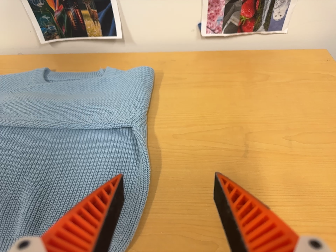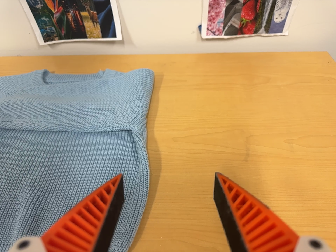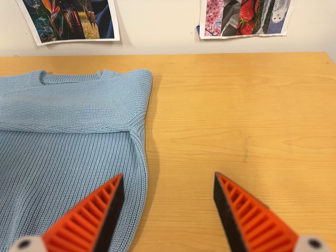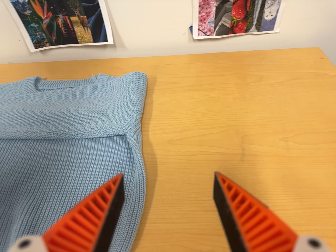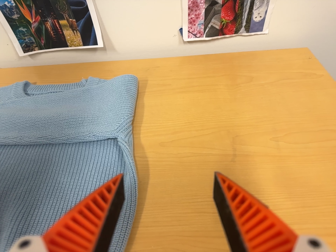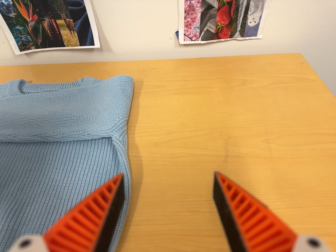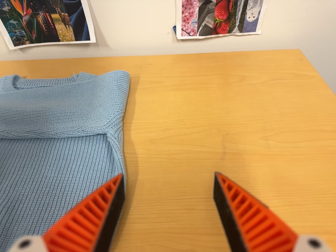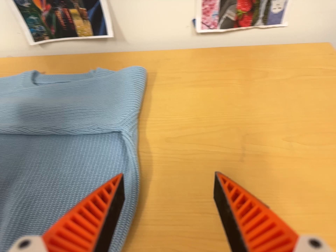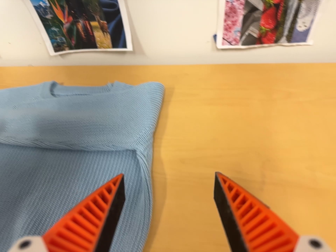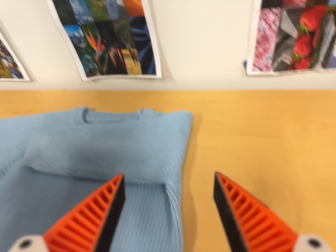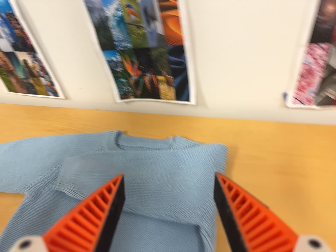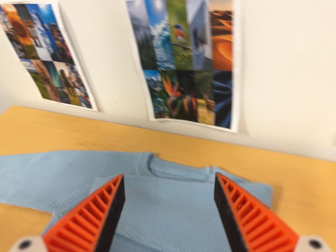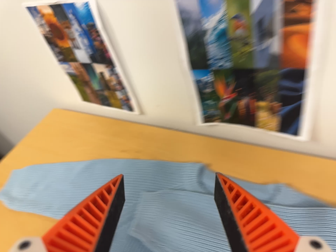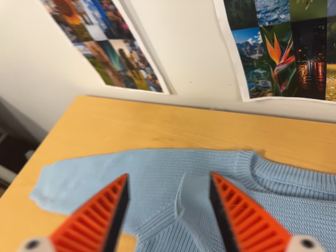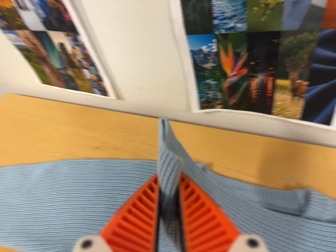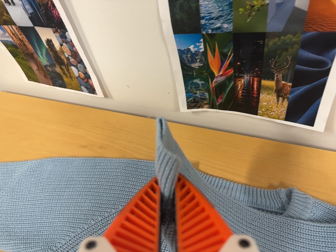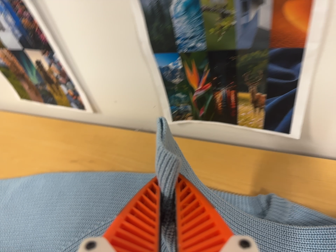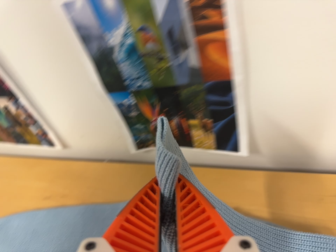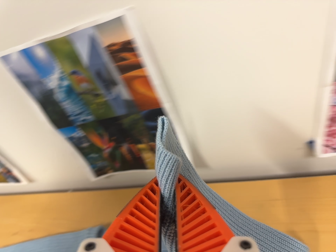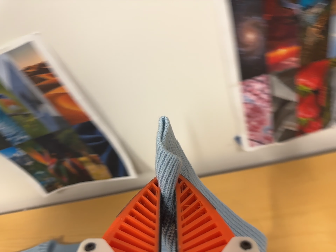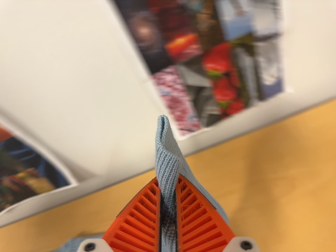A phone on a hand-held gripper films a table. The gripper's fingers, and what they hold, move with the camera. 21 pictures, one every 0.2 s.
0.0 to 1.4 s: The camera shifts only a little, or ends up much as it began.
1.4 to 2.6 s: The camera pans to its left by about 35 degrees. It travels toward the top of its view, forward and to its left, about 34 cm, so close, fixed things drift downward.
2.6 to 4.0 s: The camera pans to its right by about 25 degrees. It travels to its right, about 32 cm, so close, fixed things drift to the left. Its aim tips toward the top of its view by about 10 degrees, and the scene shifts downward. It rolls about its line of sight by about 25 degrees, and the scene rotates counterclockwise.
The film runs backward here.
